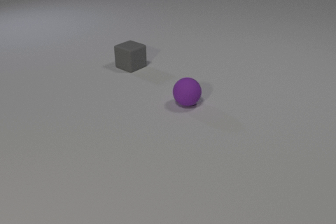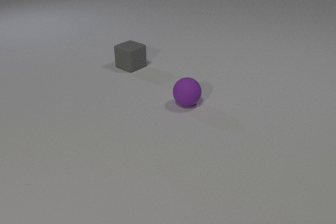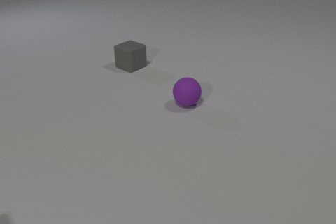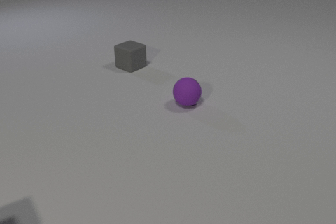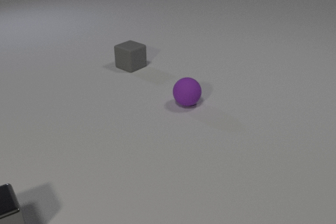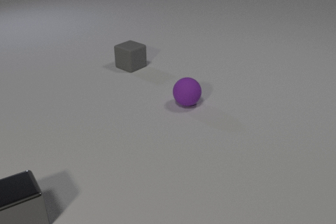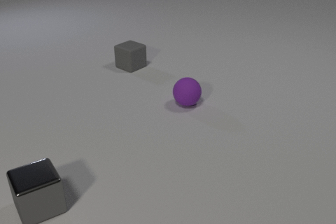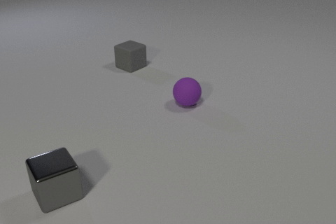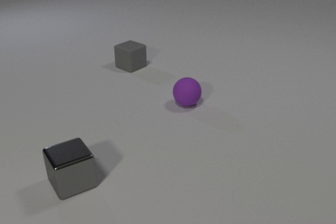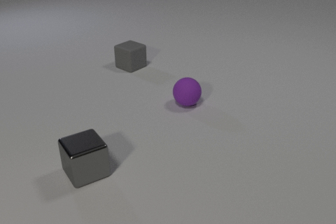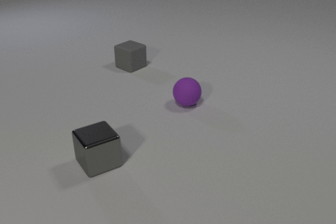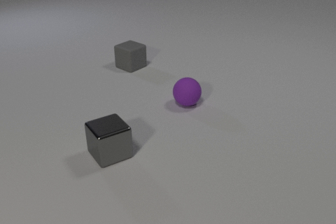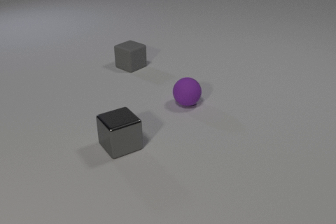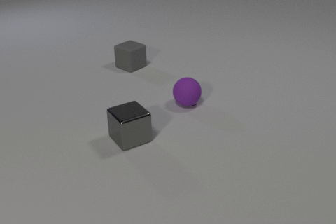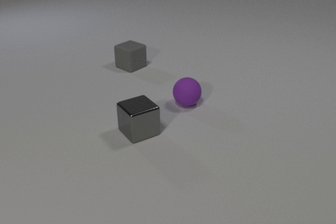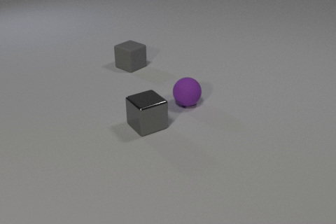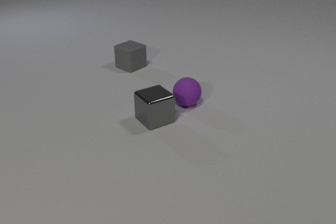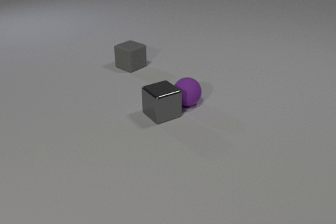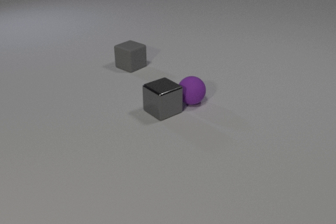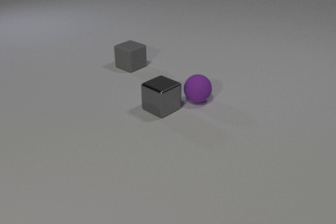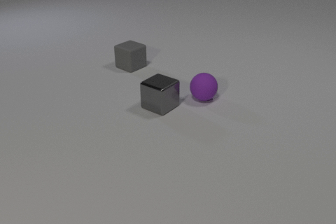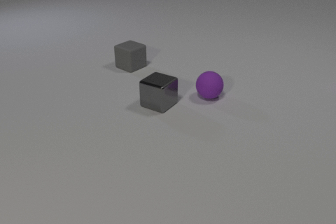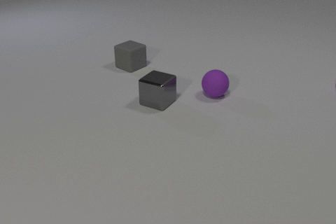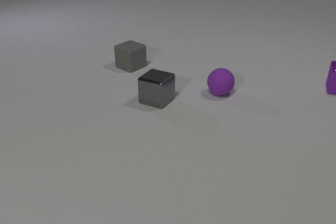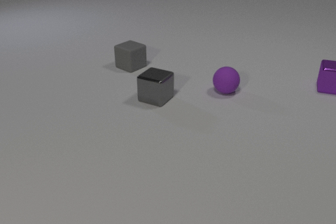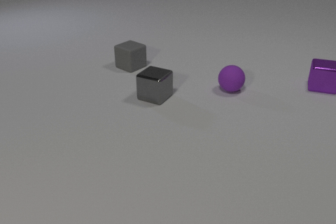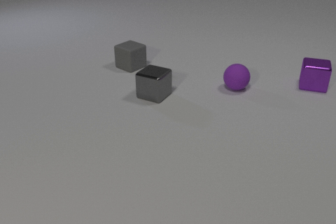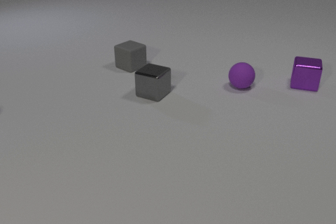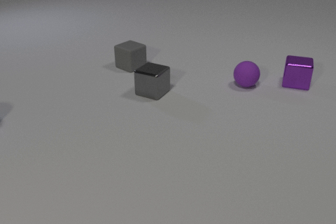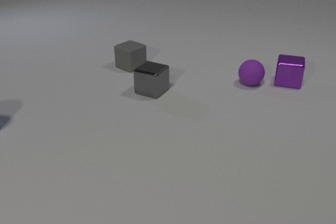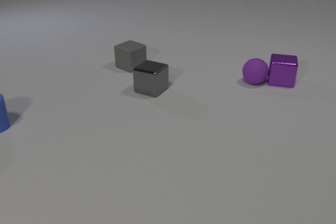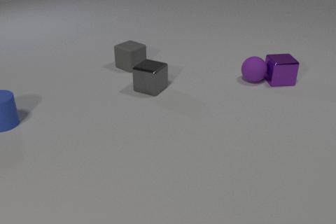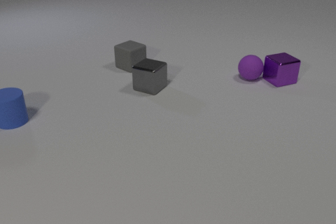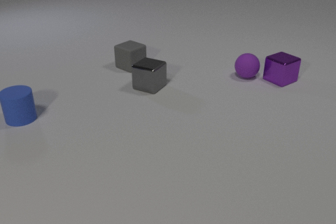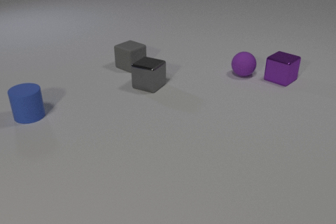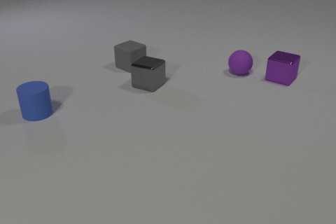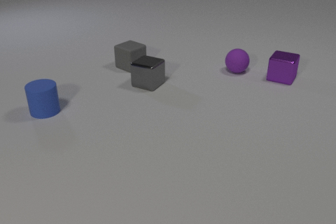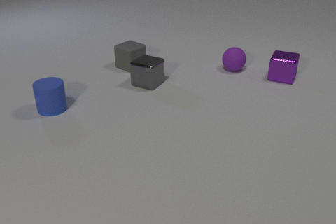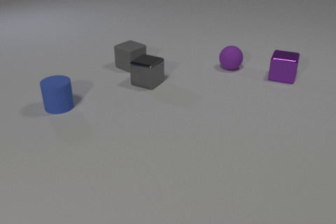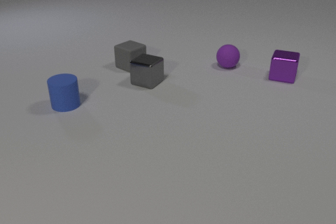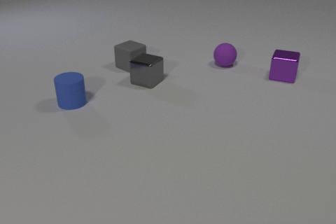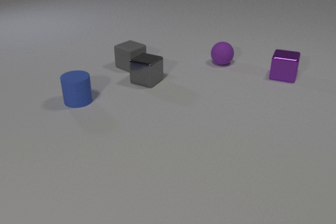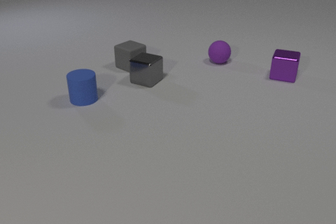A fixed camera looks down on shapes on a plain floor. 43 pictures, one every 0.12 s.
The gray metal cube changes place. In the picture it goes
away from the camera.
The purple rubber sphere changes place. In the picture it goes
away from the camera.
0.00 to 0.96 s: The gray metal cube comes in at the left edge, slides to the right and away from the camera.
0.96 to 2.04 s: The gray metal cube slides away from the camera and to the right.
2.04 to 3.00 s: The gray metal cube slides away from the camera, spins so that its near face slides to the right, counterclockwise seen from above. The purple rubber sphere rolls to the right and away from the camera. The purple metal cube comes in at the right edge, slides to the left. The gray metal cube and the purple rubber sphere collide.
3.00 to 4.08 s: The gray metal cube slides away from the camera. The purple rubber sphere rolls away from the camera. The purple metal cube slides to the left, spins so that its near face slides to the right, counterclockwise seen from above. The blue rubber cylinder comes in at the left edge, slides to the right. The purple rubber sphere and the purple metal cube collide.
4.08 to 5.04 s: The gray metal cube slides away from the camera. The purple rubber sphere rolls away from the camera and to the left. The purple metal cube slides away from the camera, spins so that its near face slides to the right, counterclockwise seen from above. The blue rubber cylinder slides to the right.
What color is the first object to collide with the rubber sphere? gray.
What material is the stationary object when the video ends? rubber.
How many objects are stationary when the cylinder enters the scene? 1.
